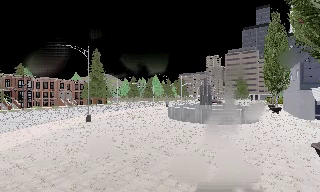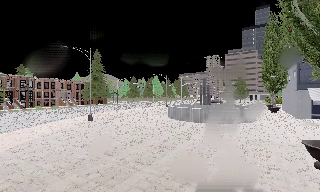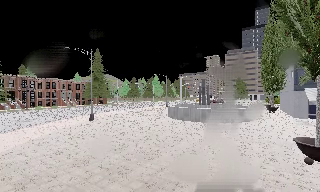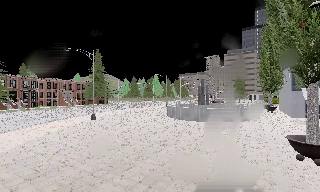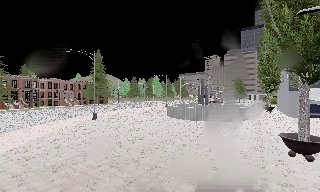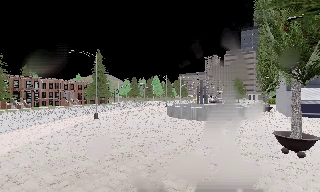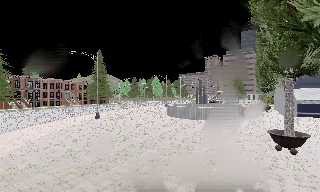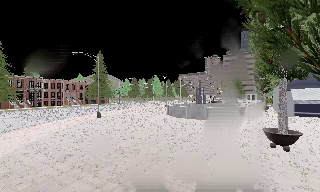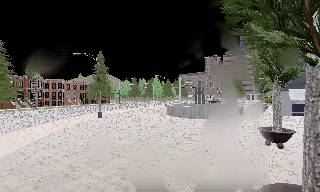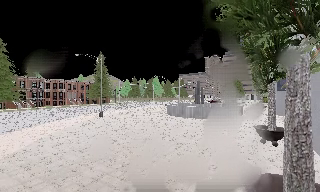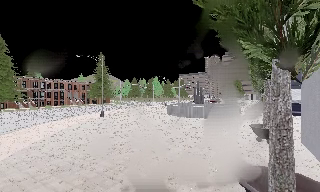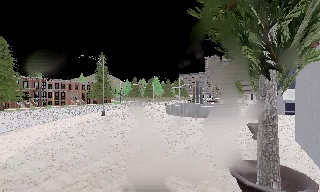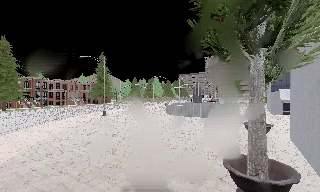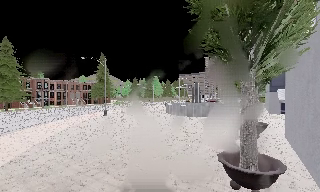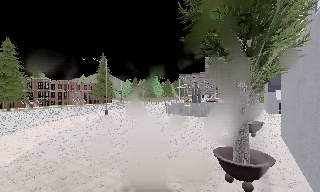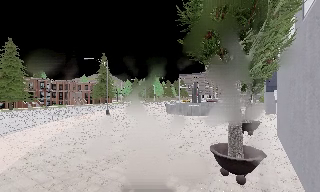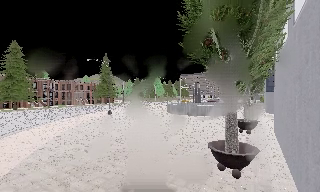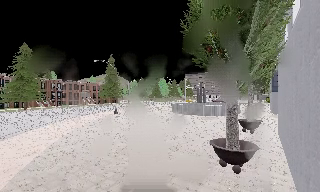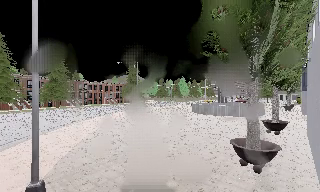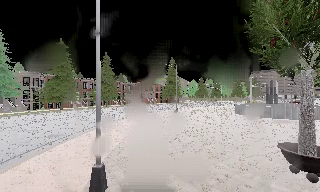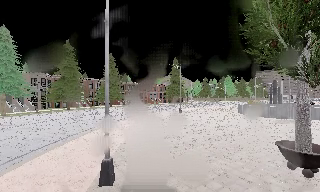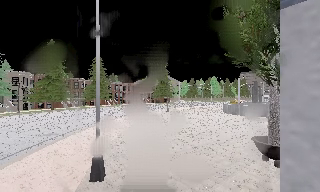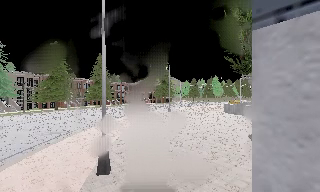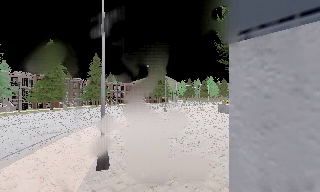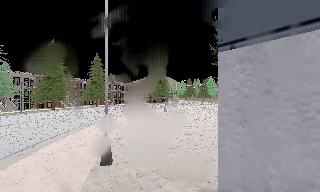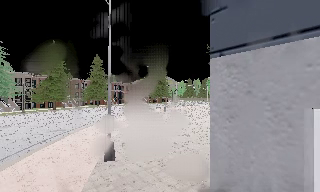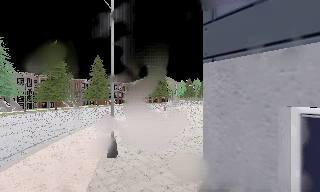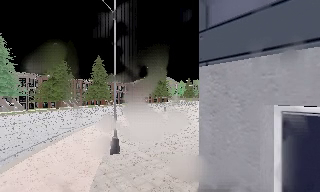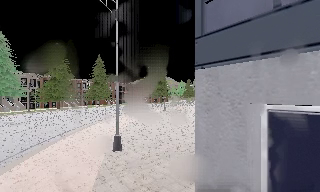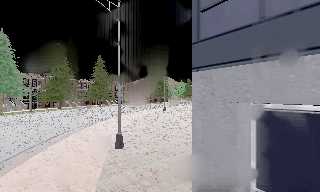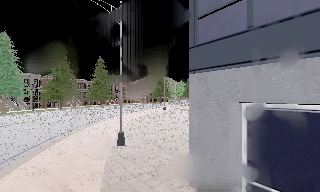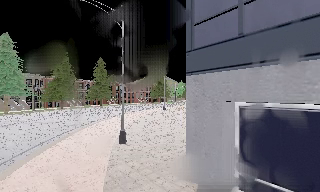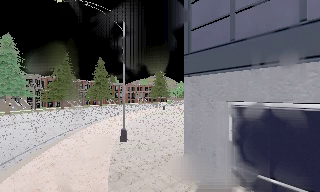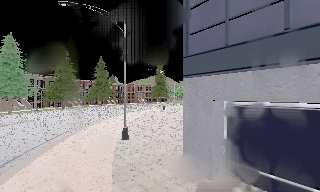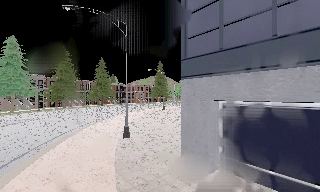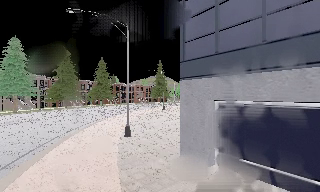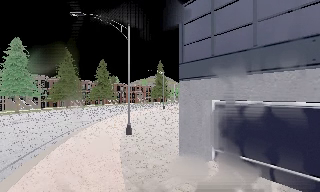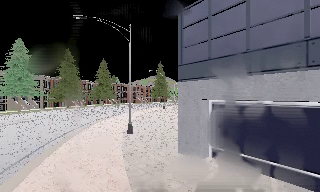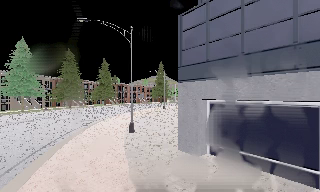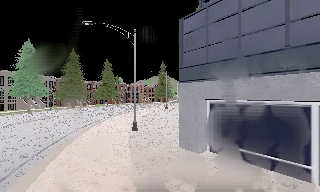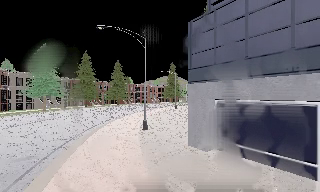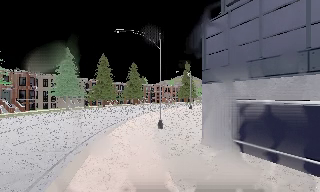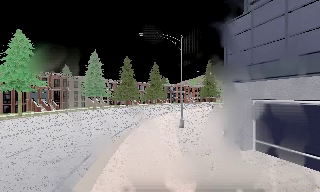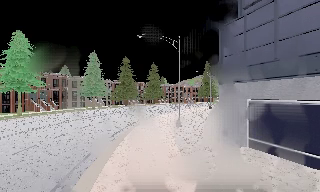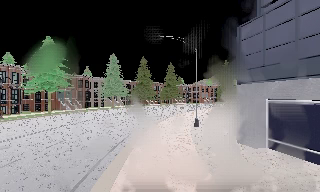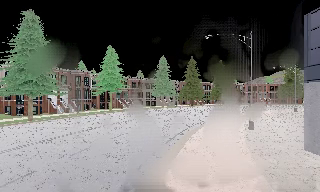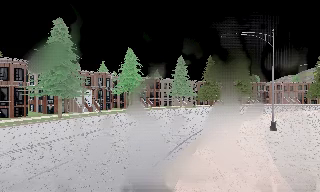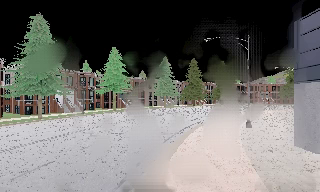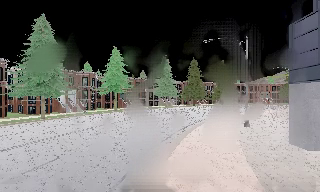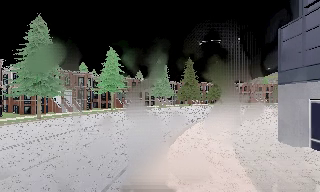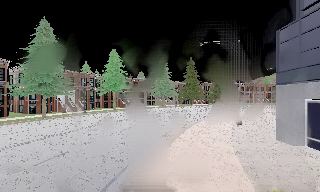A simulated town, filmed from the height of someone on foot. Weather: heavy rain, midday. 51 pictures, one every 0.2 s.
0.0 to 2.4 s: The camera travels backward, about 4.5 m, so what stands in front gets smaller.
2.4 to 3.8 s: The camera swings to its left by about 25 degrees, and the scene slides to the right. It travels backward, about 2.5 m, so what stands in front gets smaller.
3.8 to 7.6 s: The camera travels backward, about 7 m, so what stands in front gets smaller.
7.6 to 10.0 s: The camera swings to its left by about 40 degrees, and the scene slides to the right. It travels backward, about 4.5 m.
The film runs backward here.
